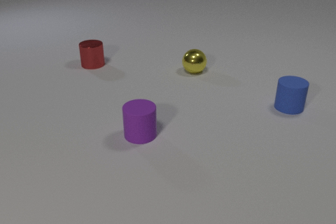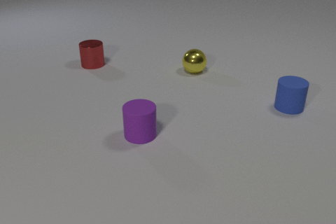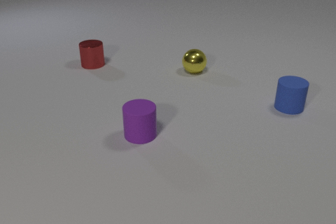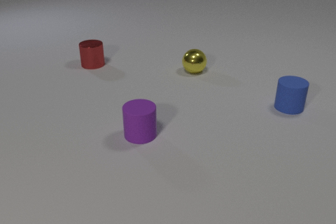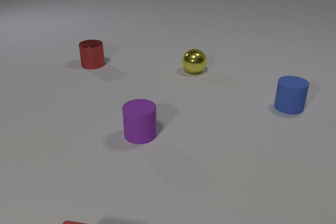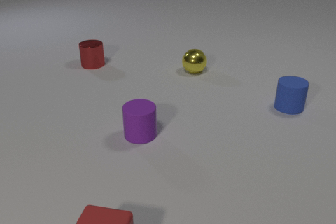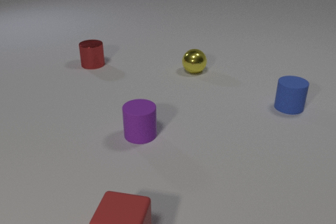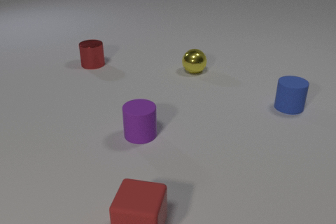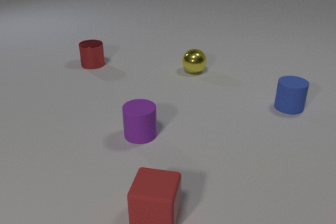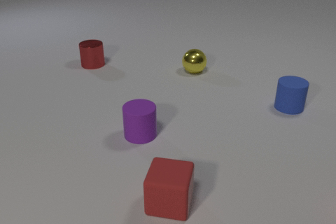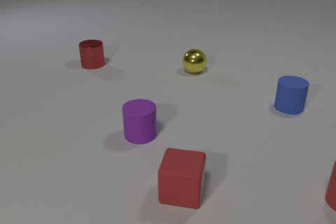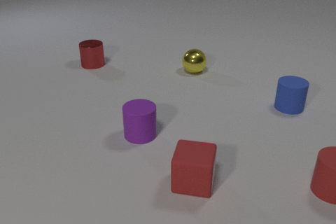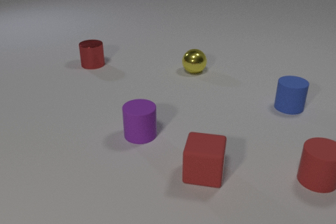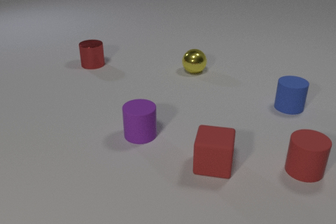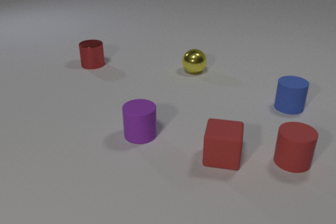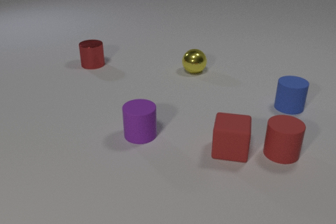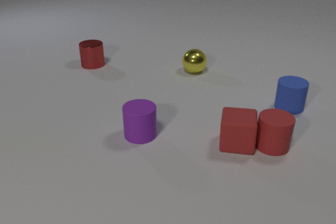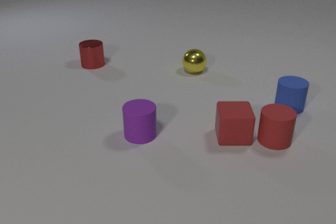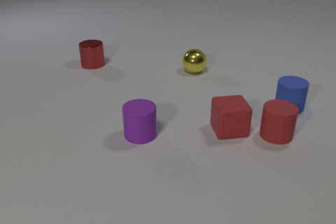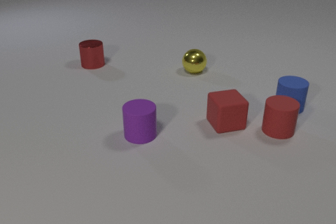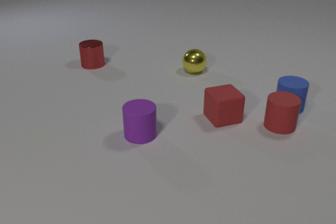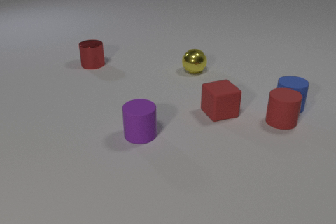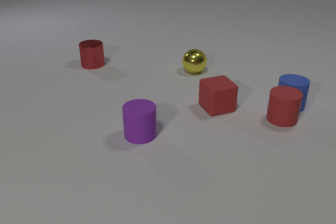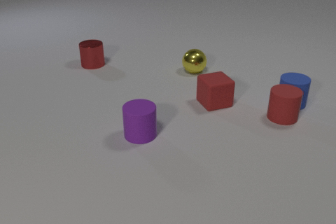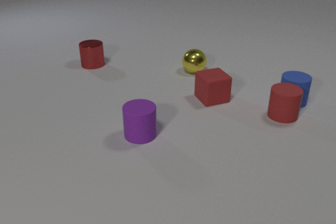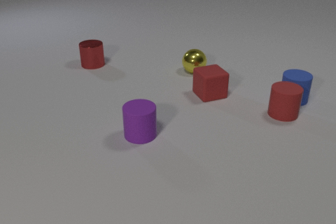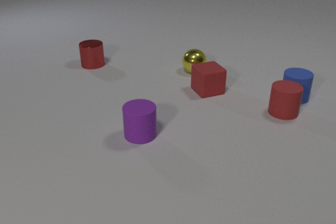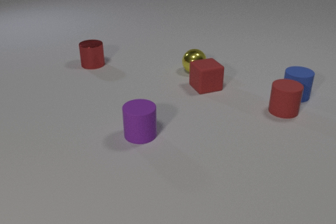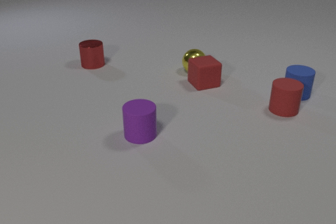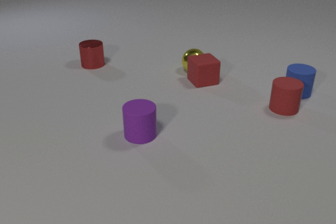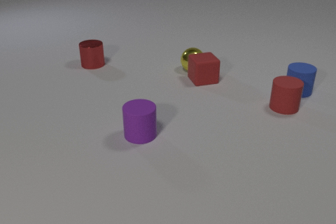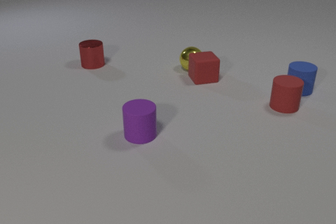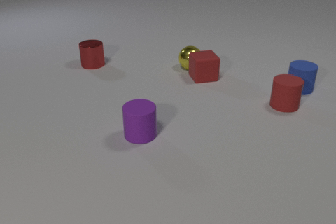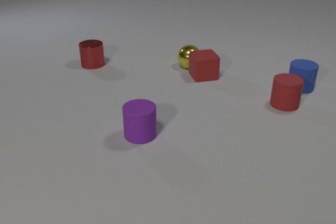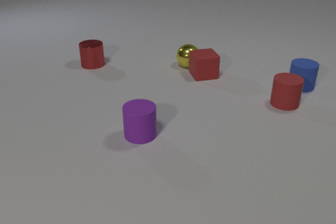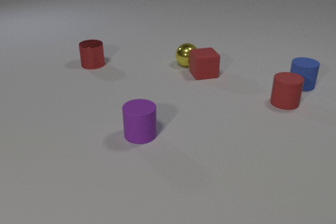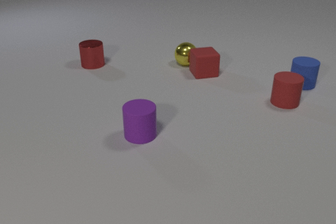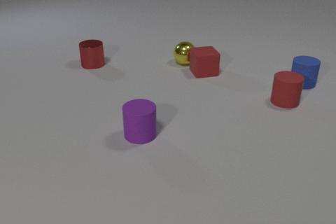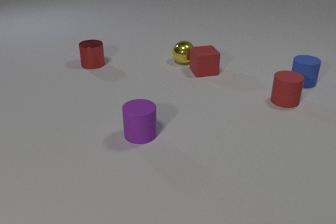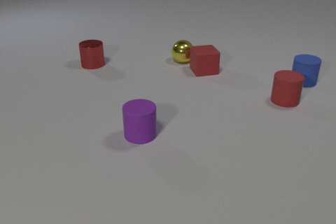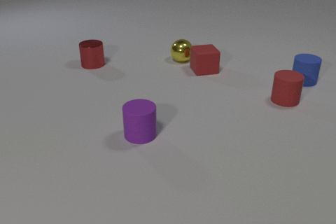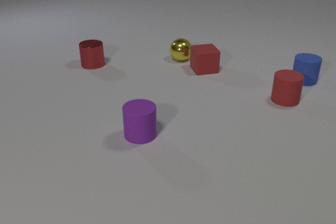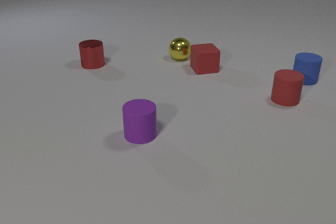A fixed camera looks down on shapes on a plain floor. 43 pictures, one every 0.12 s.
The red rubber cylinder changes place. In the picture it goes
away from the camera.
The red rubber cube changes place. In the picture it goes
away from the camera.
0.00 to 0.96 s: The red rubber cube comes in at the bottom edge, slides to the right and away from the camera.
0.96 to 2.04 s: The red rubber cube slides away from the camera and to the right. The red rubber cylinder comes in at the right edge, slides to the left and away from the camera. The red rubber cube and the red rubber cylinder collide.
2.04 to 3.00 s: The red rubber cube slides away from the camera, spins counterclockwise seen from above by about 15 degrees, its near face sliding to the right. The red rubber cylinder slides away from the camera. The blue rubber cylinder slides away from the camera. The red rubber cylinder and the blue rubber cylinder collide.
3.00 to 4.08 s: The red rubber cube slides away from the camera. The red rubber cylinder slides away from the camera. The yellow metal sphere rolls away from the camera and to the left. The blue rubber cylinder slides away from the camera. The red rubber cube and the yellow metal sphere collide.
4.08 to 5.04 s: The red rubber cube slides away from the camera. The red rubber cylinder slides away from the camera. The yellow metal sphere rolls away from the camera and to the left. The blue rubber cylinder slides away from the camera.
How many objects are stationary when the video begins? 4.
What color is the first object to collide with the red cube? red.
What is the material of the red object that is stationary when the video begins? metal.
